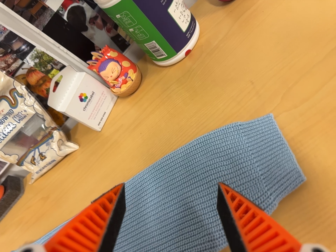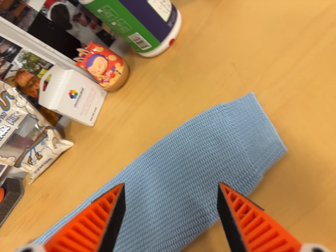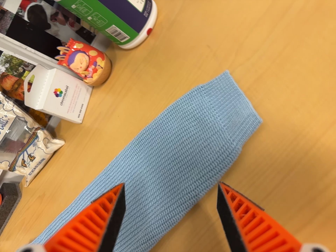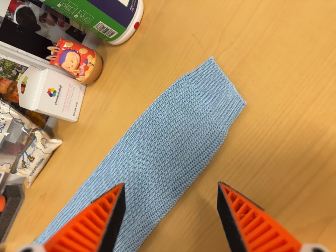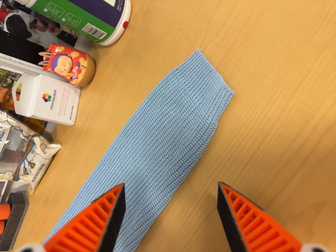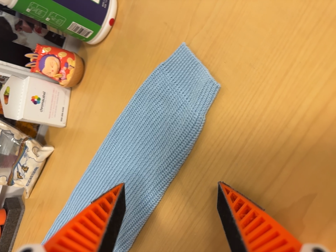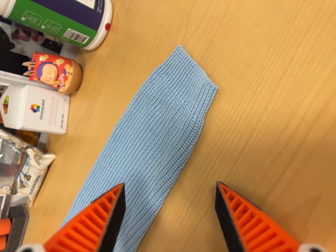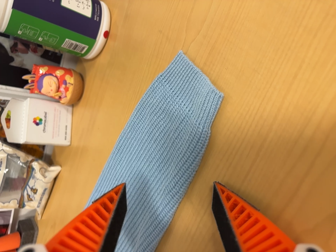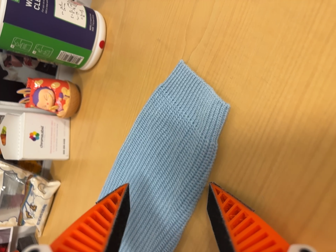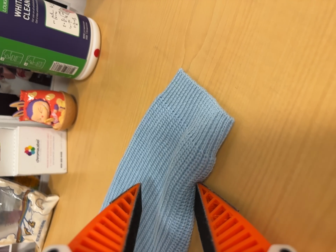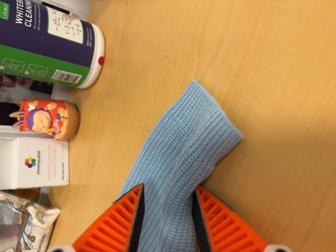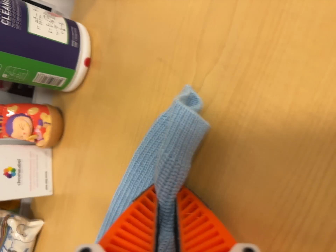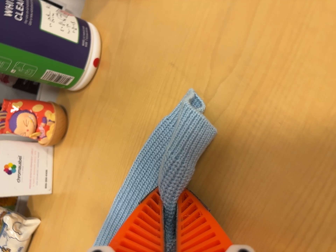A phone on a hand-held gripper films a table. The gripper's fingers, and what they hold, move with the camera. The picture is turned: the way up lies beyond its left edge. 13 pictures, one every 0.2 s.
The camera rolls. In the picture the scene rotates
counterclockwise.
0.0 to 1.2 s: The camera travels to its right and toward the bottom of its view, about 9 cm, so close, fixed things drift to the left. It rolls about its line of sight by about 20 degrees, and the scene rotates counterclockwise.
1.2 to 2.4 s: The camera travels forward and toward the top of its view, about 10 cm, so what stands in front looms larger.
The film runs forward here.
